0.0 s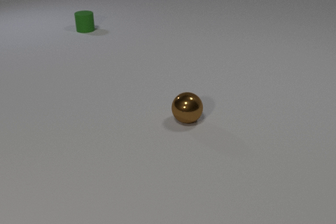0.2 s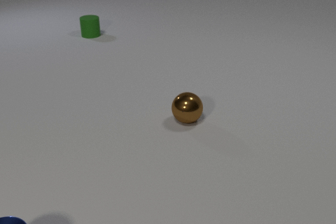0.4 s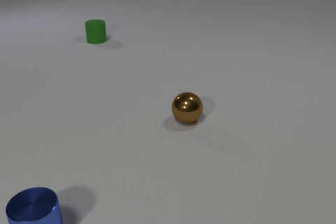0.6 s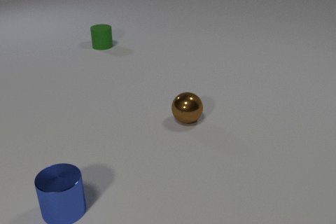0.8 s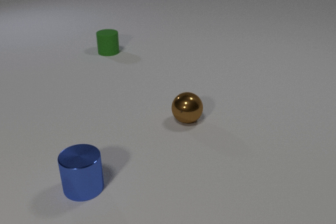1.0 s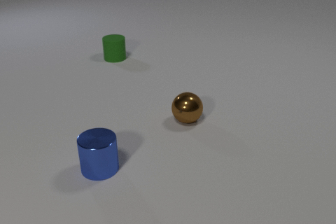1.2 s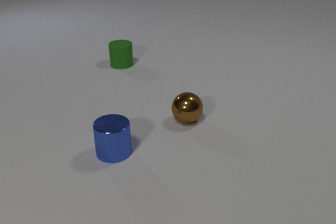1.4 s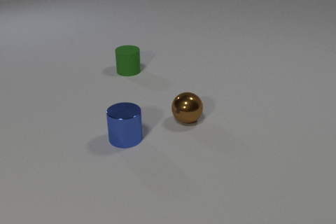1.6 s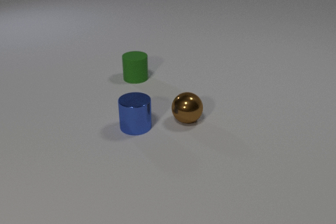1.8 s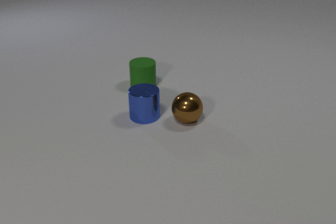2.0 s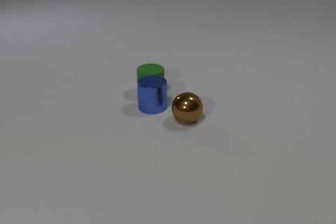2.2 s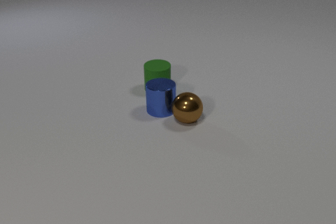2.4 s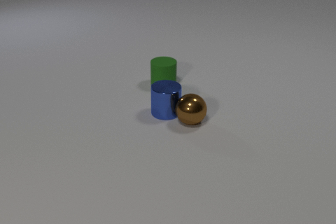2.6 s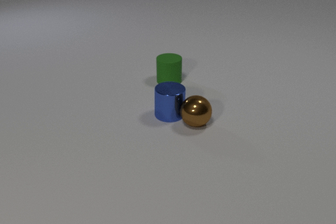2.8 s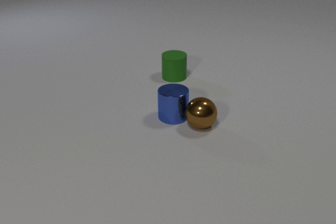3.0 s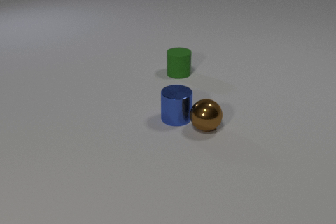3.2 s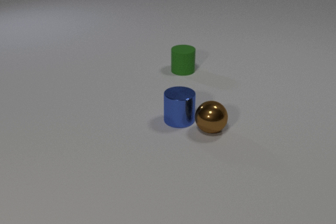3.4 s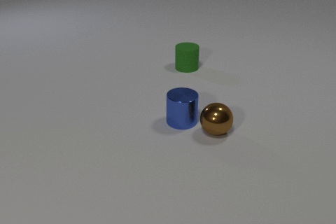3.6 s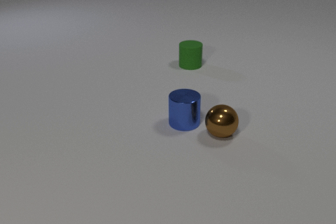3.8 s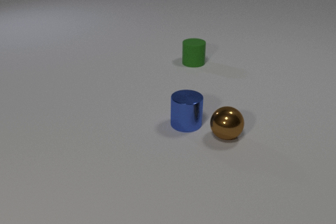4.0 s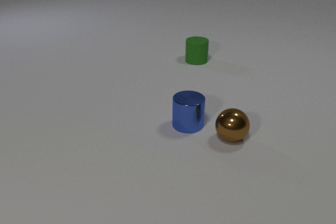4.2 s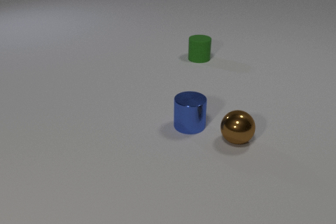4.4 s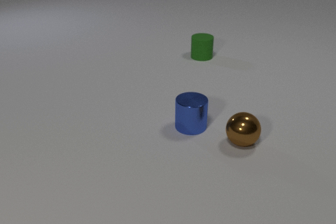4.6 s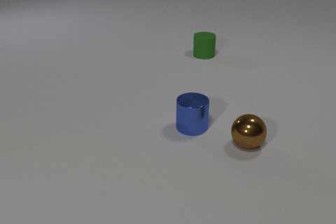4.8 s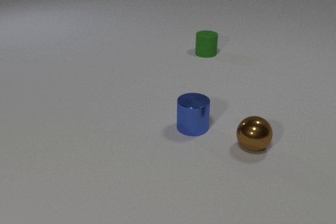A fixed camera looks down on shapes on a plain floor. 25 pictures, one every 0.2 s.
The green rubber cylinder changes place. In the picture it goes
to the right.
0.0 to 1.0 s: The blue metal cylinder comes in at the bottom edge, slides away from the camera and to the right. The green rubber cylinder slides toward the camera.
1.0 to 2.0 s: The blue metal cylinder slides away from the camera and to the right. The green rubber cylinder slides toward the camera and to the right. The blue metal cylinder and the green rubber cylinder collide.
2.0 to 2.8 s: The blue metal cylinder slides to the right and toward the camera. The green rubber cylinder slides away from the camera and to the right. The brown metal sphere rolls to the right and toward the camera. The blue metal cylinder and the brown metal sphere collide.
2.8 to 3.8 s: The blue metal cylinder slides toward the camera and to the right. The green rubber cylinder slides away from the camera and to the right. The brown metal sphere rolls to the right and toward the camera.
3.8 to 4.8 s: The blue metal cylinder slides to the right and toward the camera. The green rubber cylinder slides away from the camera and to the right. The brown metal sphere rolls to the right and toward the camera.
What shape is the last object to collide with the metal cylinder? sphere.
What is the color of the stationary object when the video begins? brown.
What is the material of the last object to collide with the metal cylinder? metal.
